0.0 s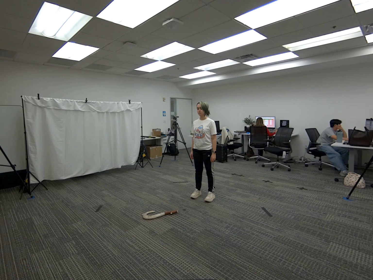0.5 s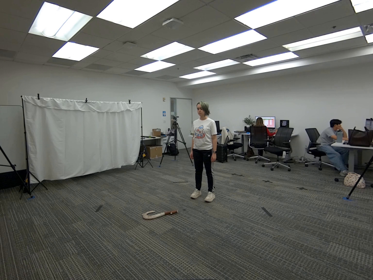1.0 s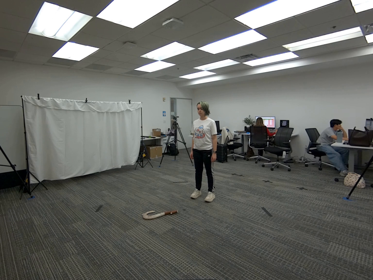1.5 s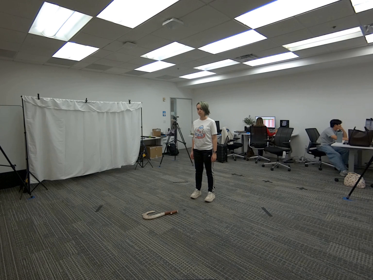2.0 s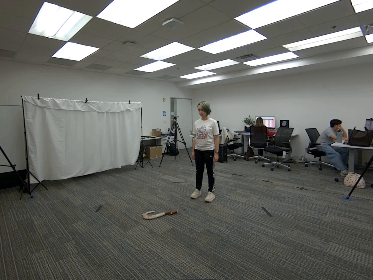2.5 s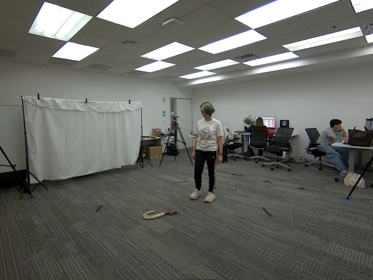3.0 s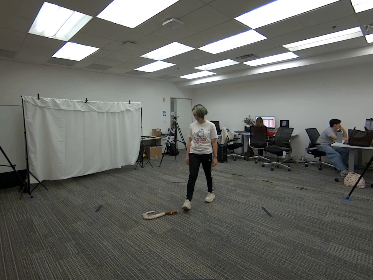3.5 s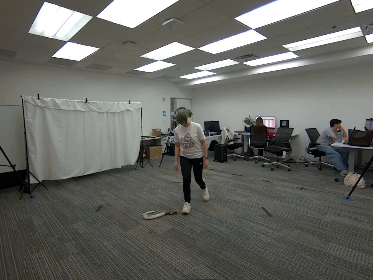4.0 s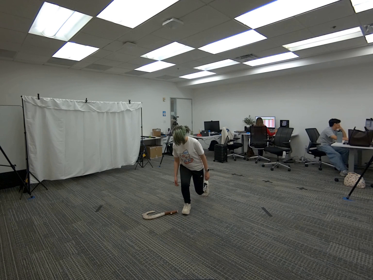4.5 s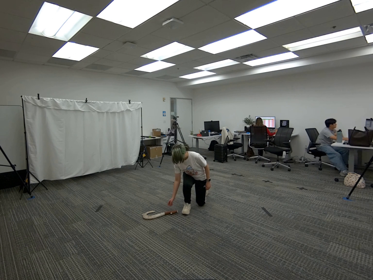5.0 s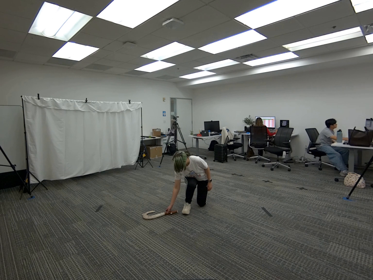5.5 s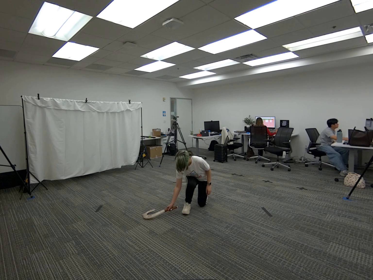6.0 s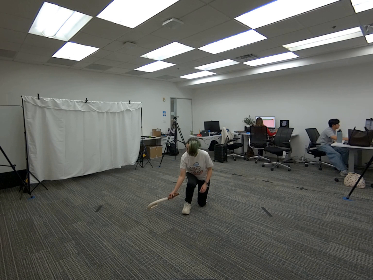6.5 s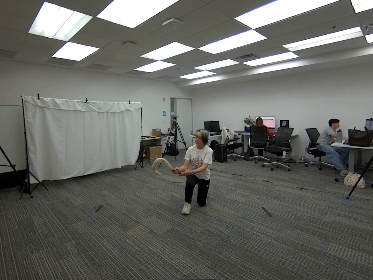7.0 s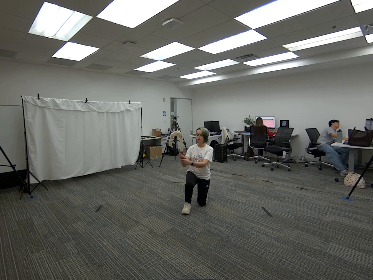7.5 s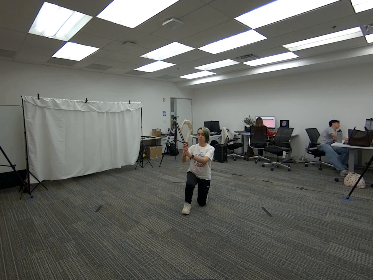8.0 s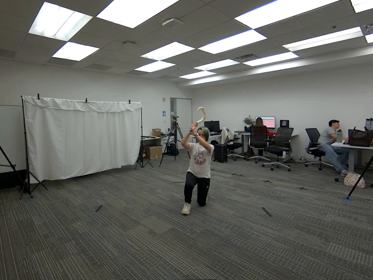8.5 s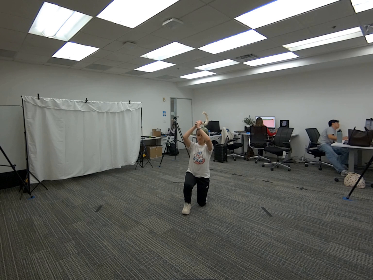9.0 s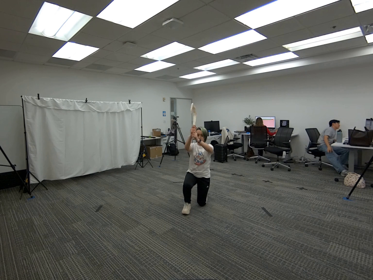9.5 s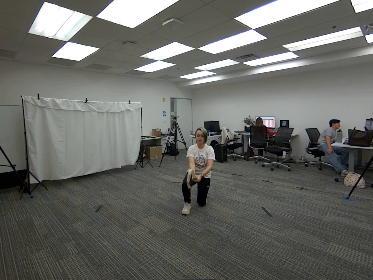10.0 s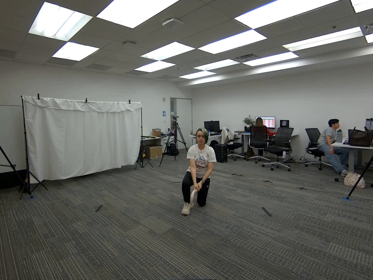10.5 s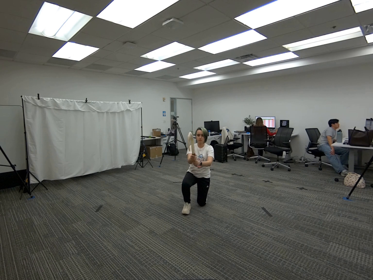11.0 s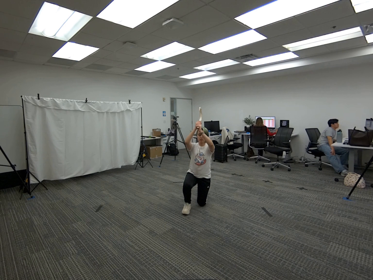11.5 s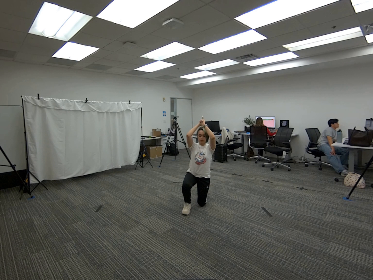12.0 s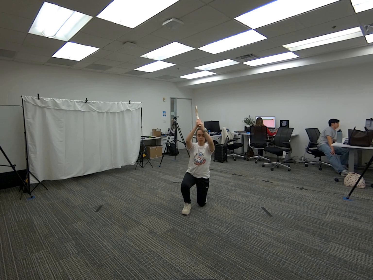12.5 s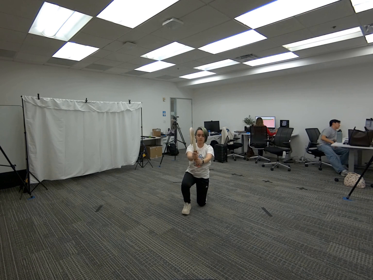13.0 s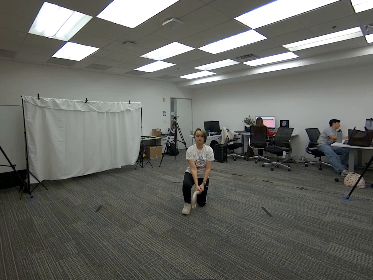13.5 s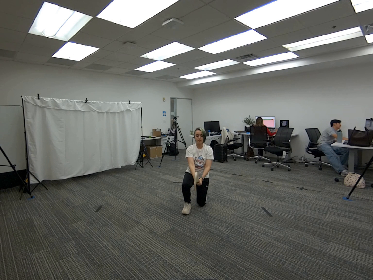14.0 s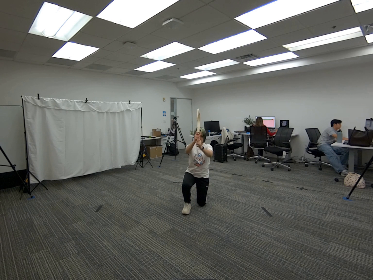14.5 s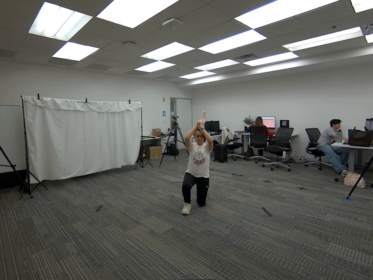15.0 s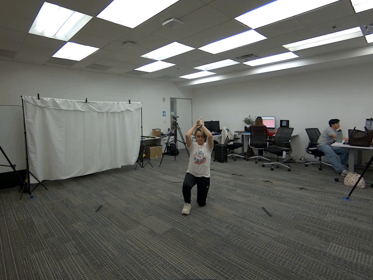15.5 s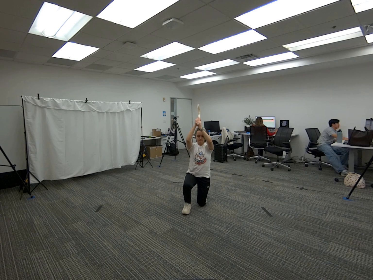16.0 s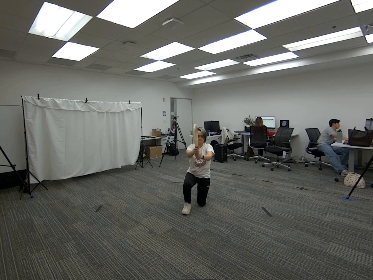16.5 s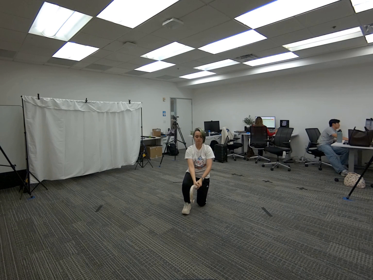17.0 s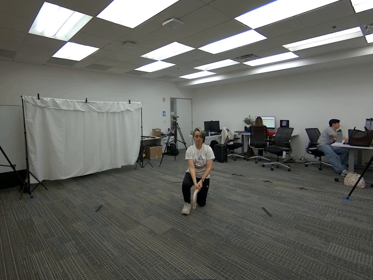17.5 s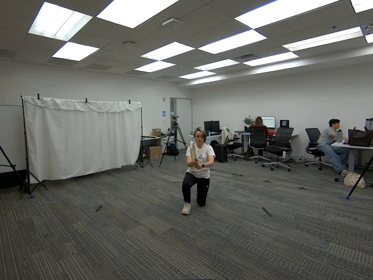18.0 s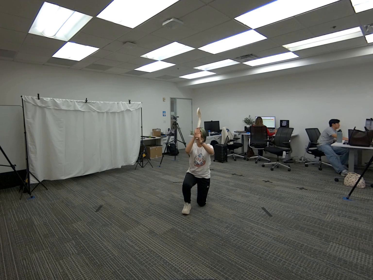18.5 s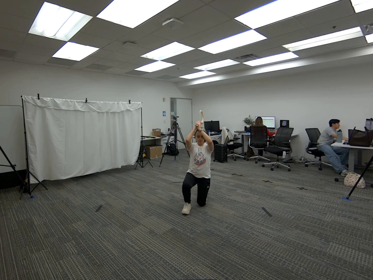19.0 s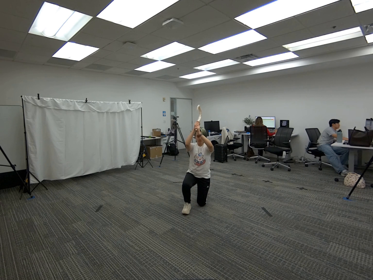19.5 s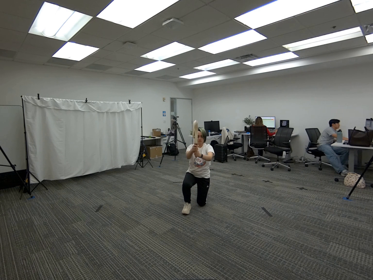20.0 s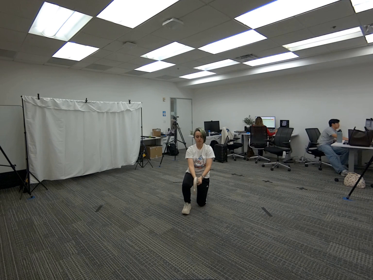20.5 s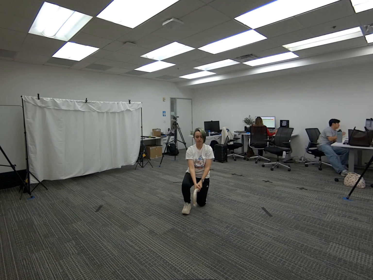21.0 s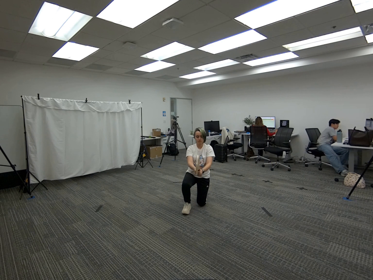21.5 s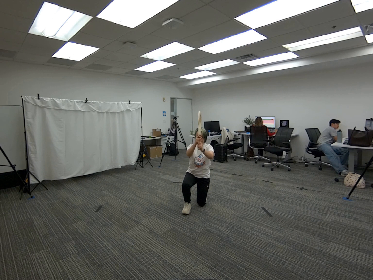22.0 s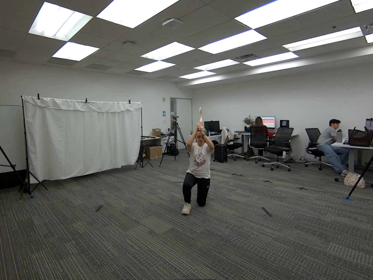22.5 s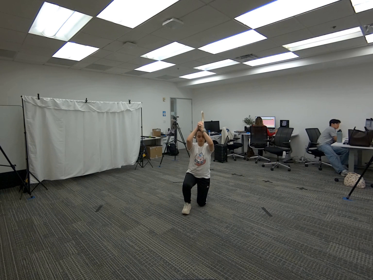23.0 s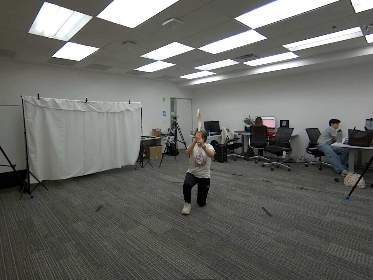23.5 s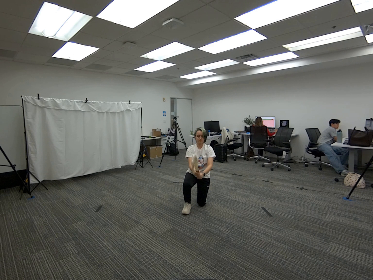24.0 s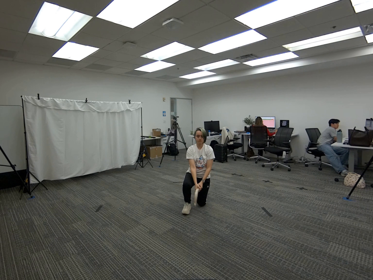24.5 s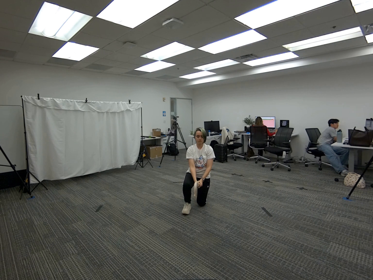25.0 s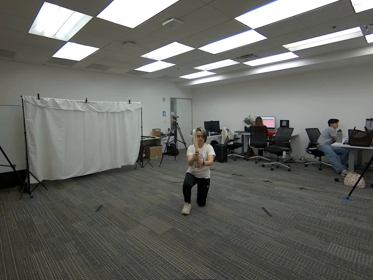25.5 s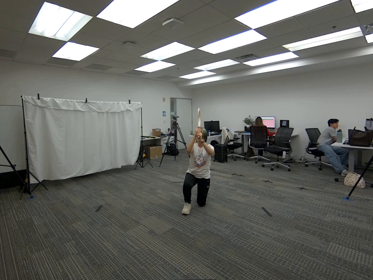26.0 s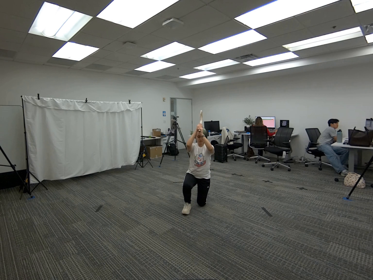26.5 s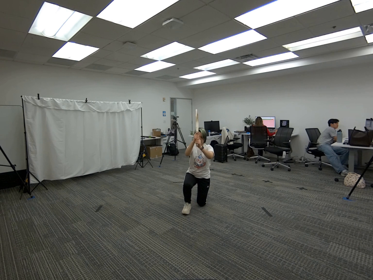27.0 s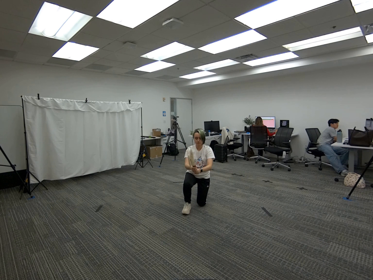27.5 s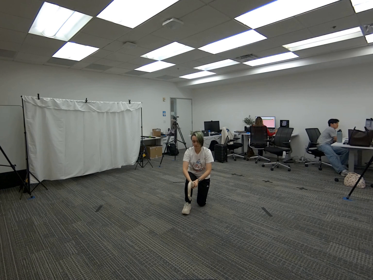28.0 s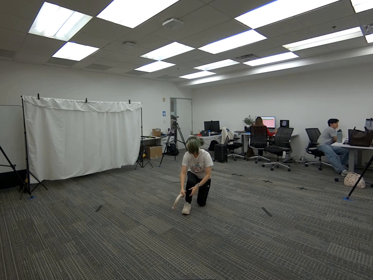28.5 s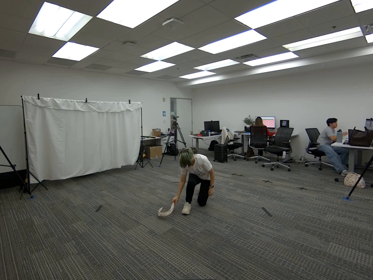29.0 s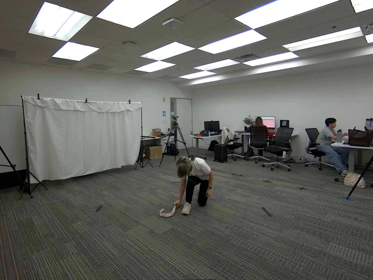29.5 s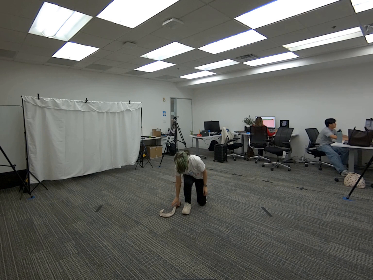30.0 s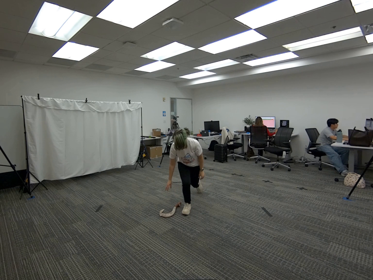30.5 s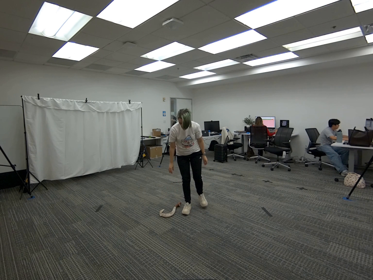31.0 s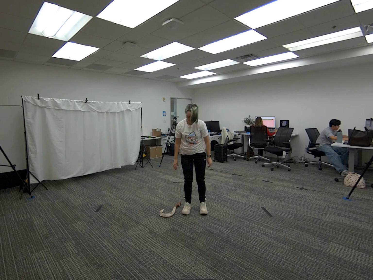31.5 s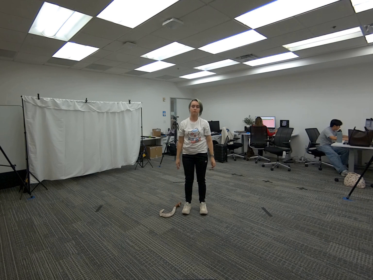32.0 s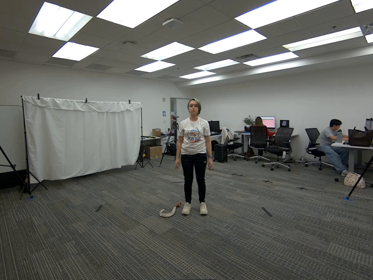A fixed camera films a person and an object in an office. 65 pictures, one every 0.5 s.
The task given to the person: Walk over to the Big Fish Hook and kneel on one knee and grasp the Big Fish Hook using one hand only. Bring the Big Fish Hook infront of you and using now both hands swing the Big Fish Hook up and then down. Continue until the end of the sequence and place the Big Fish Hook on the ground.
